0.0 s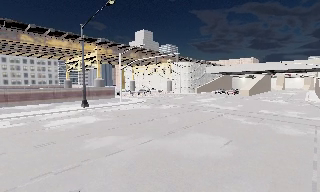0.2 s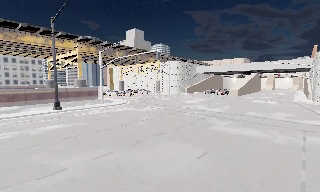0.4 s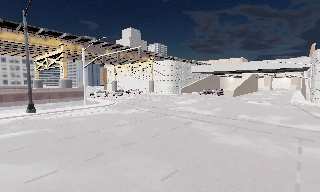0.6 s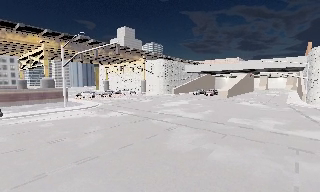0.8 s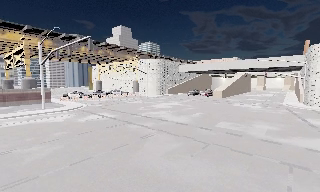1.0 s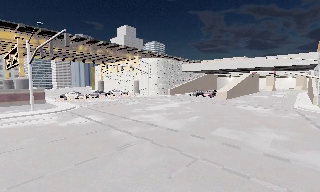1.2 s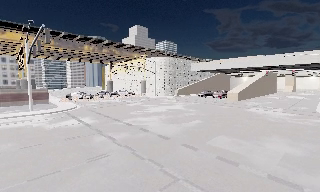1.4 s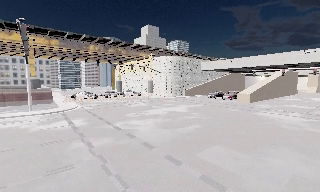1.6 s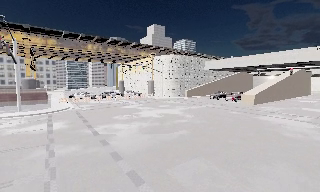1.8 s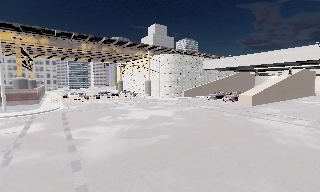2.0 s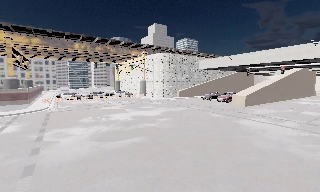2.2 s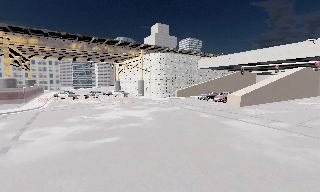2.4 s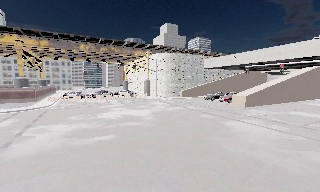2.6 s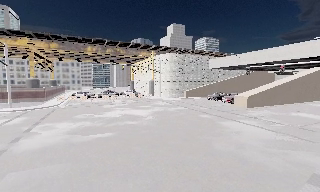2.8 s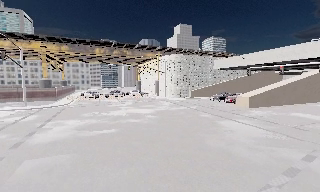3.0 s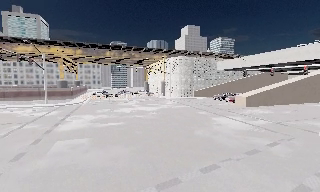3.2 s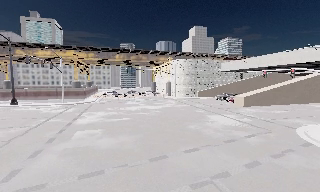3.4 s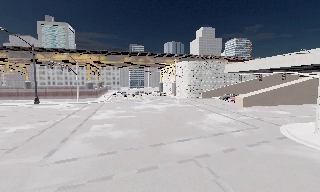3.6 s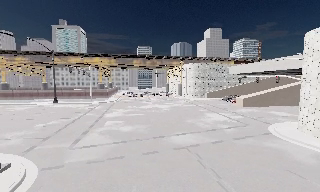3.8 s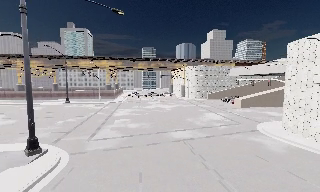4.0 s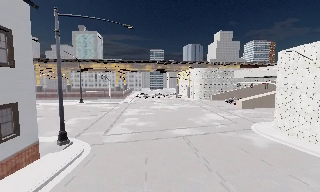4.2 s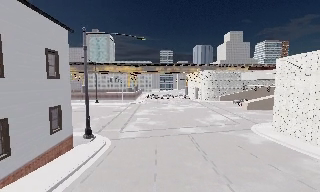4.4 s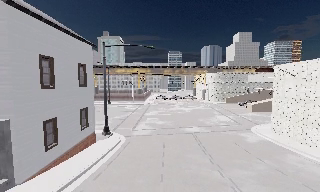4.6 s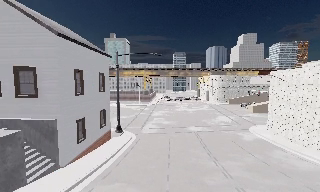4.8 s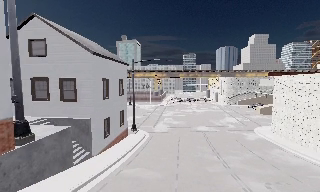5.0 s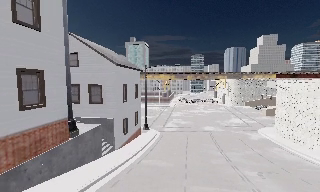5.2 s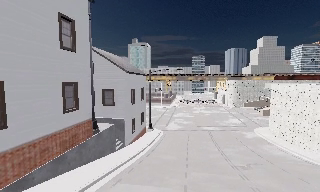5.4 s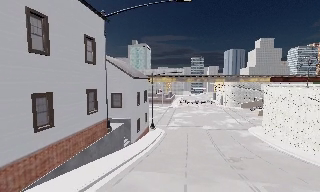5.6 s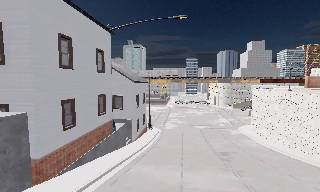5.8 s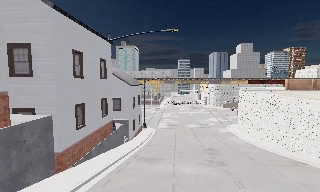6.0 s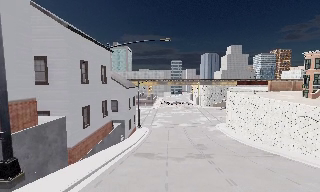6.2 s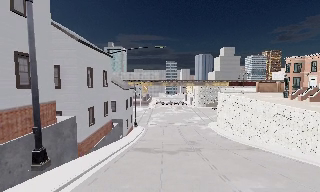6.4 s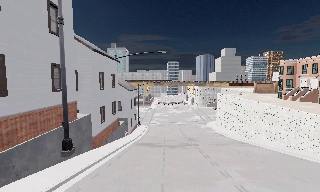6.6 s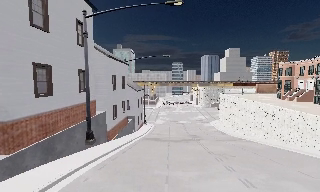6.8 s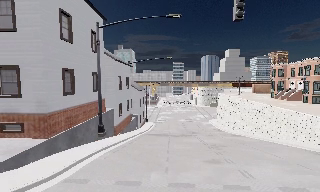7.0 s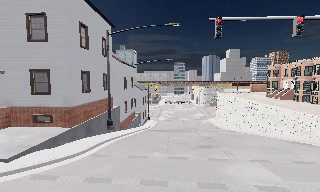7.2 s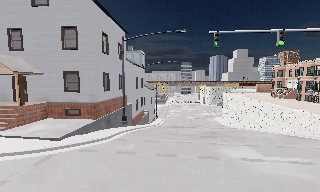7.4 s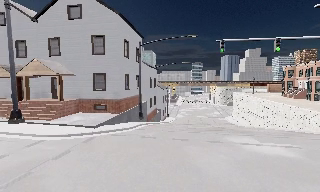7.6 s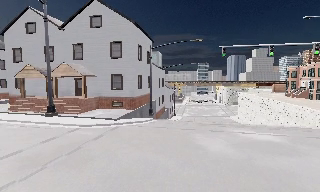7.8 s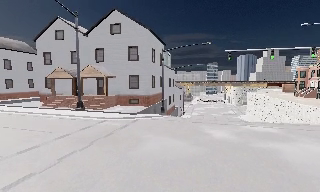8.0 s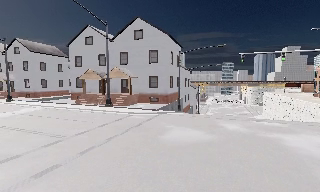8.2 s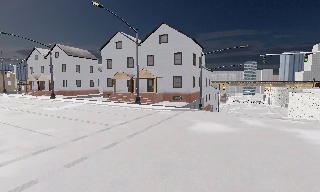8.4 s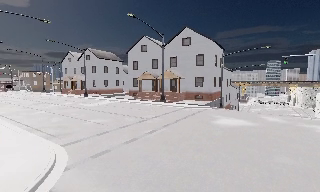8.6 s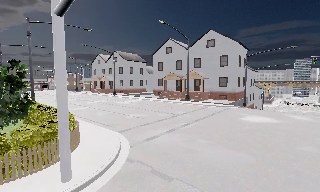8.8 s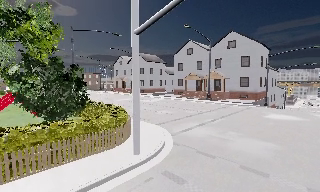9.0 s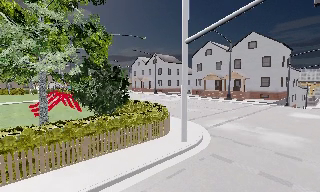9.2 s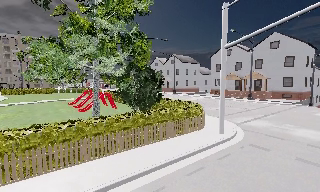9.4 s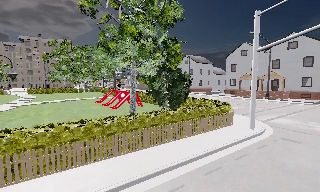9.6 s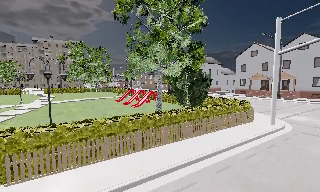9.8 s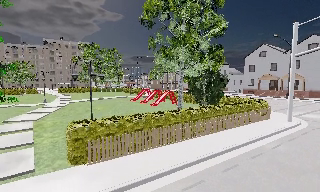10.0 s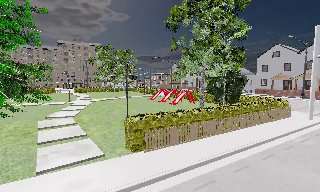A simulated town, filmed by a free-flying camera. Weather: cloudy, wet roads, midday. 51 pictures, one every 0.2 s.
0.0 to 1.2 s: The camera travels forward and to its right, about 13 m, so what stands in front looms larger.
1.2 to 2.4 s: The camera pans to its left, which is counterclockwise from overhead, by about 15 degrees. It travels to its right and forward, about 10 m, so close, fixed things drift to the left.
2.4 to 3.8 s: The camera pans to its left, which is counterclockwise from overhead, by about 20 degrees. It travels backward, about 14 m, so what stands in front gets smaller. It gains speed.
3.8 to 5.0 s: The camera swings to its left by about 15 degrees, and the scene slides to the right. It travels backward, about 15 m, so what stands in front gets smaller.
5.0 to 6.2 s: The camera travels backward, about 13 m, so what stands in front gets smaller.
6.2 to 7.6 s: The camera swings to its left by about 10 degrees, and the scene slides to the right. It travels backward, about 15 m, so what stands in front gets smaller.
7.6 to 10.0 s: The scene slides to the right, as the camera pans about 45 degrees to its left. It travels backward and to its left, about 25 m.
The film runs forward here.
